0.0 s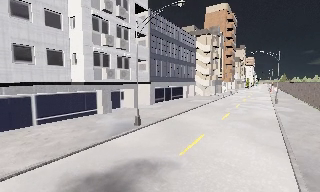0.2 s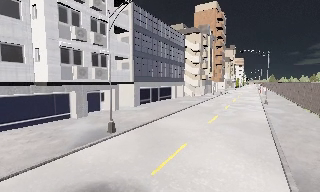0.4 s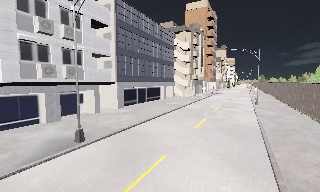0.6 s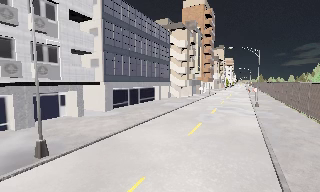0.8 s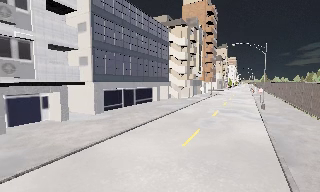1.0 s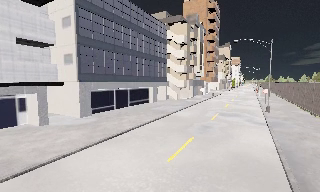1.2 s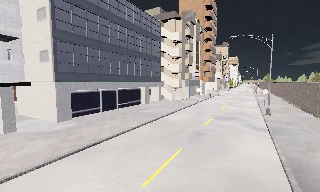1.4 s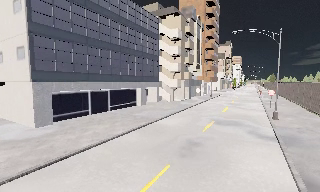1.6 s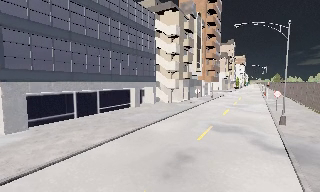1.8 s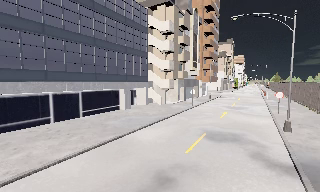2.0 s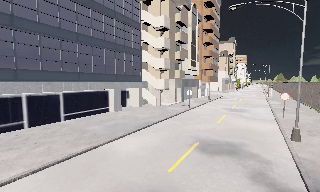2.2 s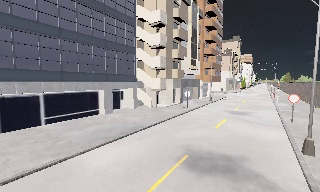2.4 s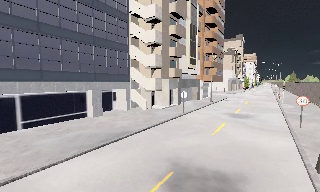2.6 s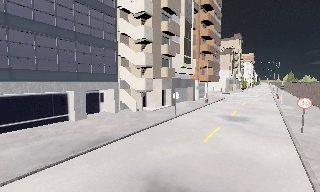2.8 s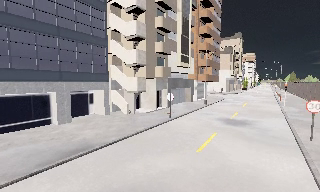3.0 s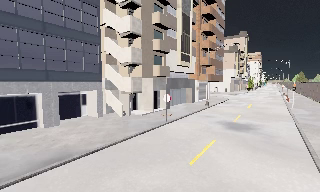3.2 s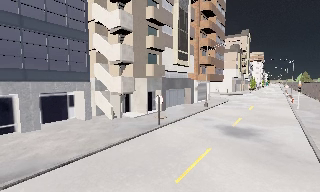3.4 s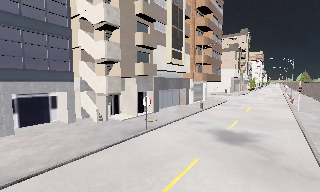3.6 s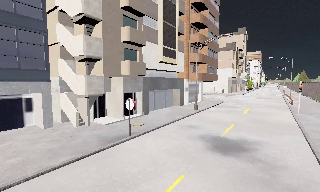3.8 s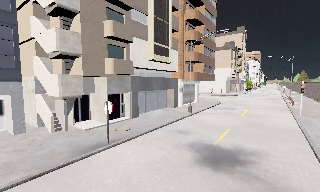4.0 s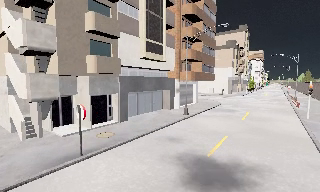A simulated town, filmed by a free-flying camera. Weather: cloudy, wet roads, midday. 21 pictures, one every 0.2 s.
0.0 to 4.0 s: The camera travels forward and to its right, about 30 m, so what stands in front looms larger.
The film runs forward here.
